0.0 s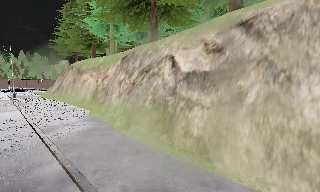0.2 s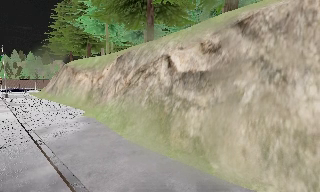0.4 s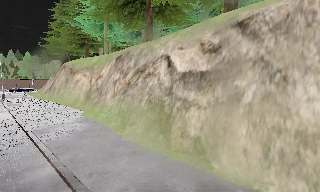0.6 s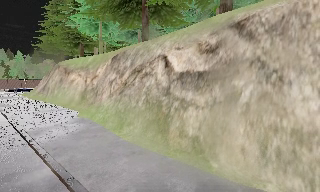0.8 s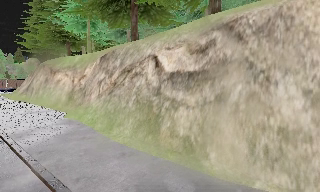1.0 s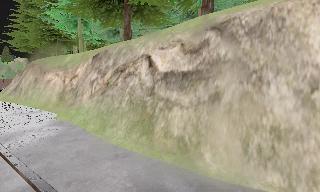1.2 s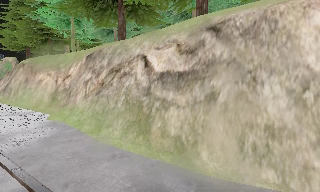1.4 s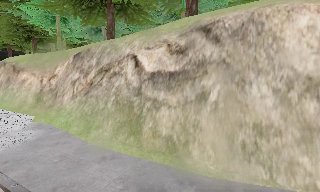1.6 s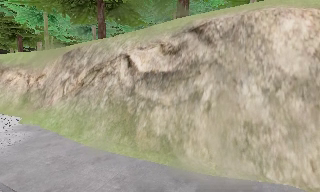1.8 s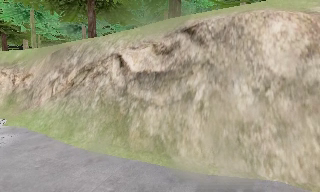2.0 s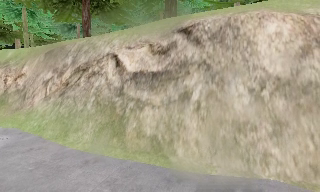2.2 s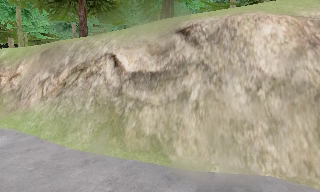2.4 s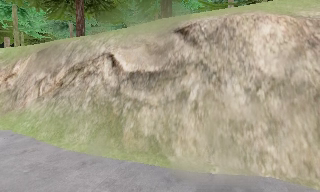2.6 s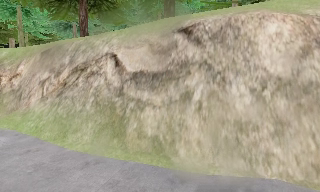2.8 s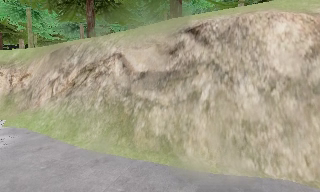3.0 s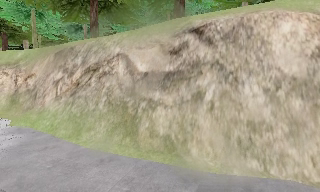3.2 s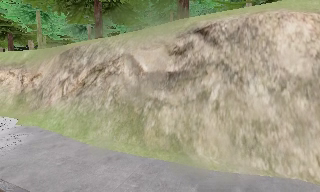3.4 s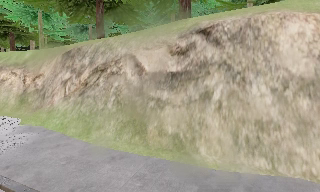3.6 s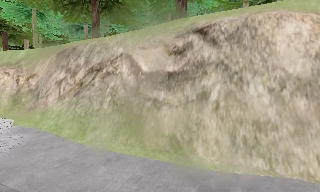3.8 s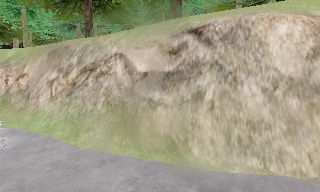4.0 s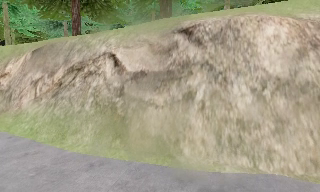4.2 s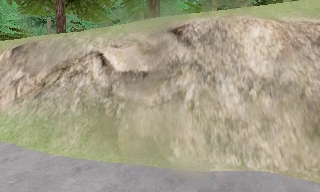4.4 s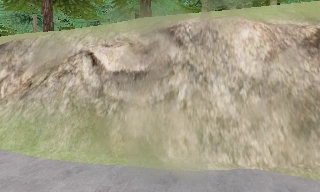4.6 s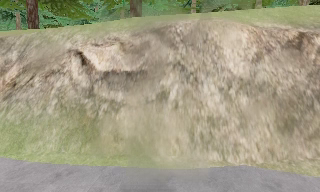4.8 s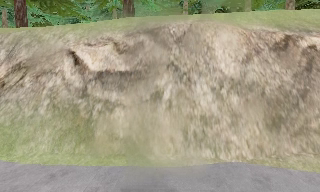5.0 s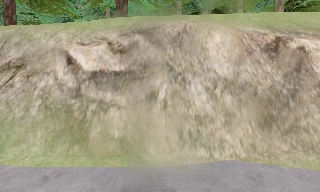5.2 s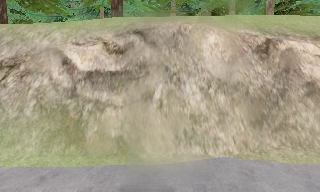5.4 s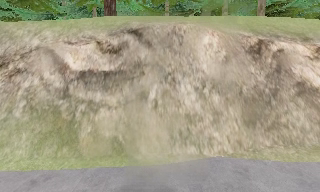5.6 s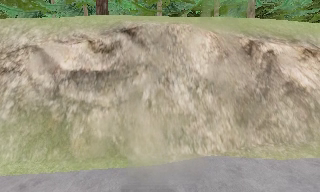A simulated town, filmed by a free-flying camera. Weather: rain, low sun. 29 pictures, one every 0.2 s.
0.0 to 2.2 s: The scene slides to the left, as the camera pans about 25 degrees to its right. It travels to its left, about 0.5 m.
2.2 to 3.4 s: The camera shifts only a little, or ends up much as it began.
3.4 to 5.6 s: The scene slides to the left, as the camera pans about 30 degrees to its right.
The film runs forward here.
